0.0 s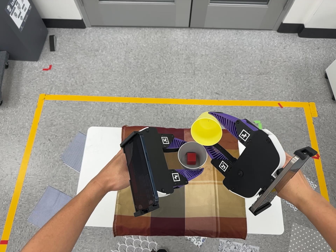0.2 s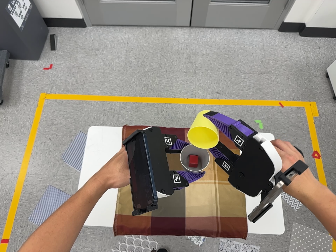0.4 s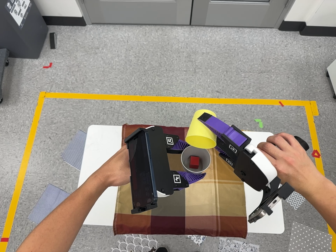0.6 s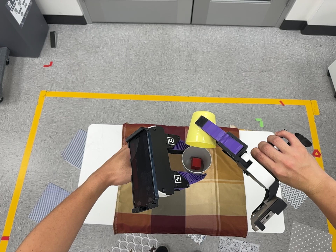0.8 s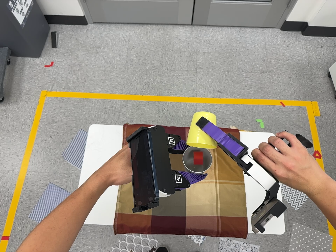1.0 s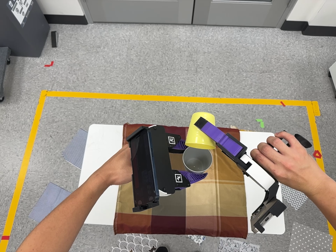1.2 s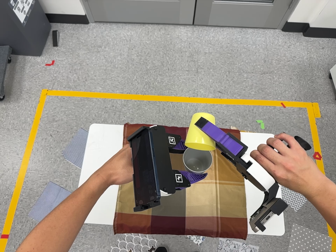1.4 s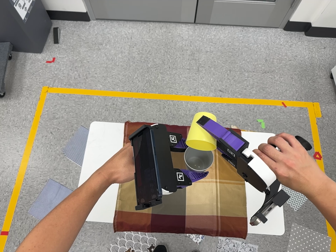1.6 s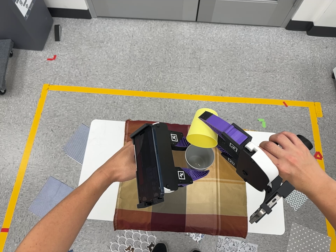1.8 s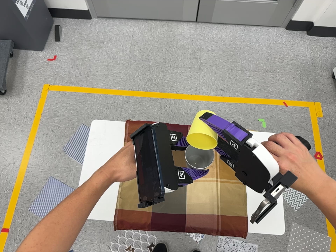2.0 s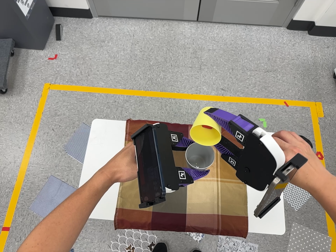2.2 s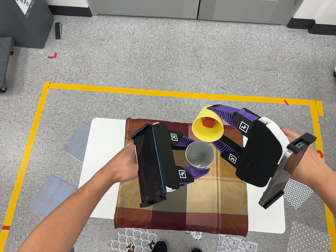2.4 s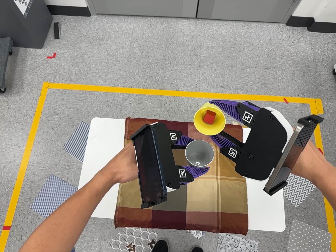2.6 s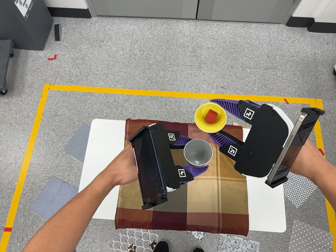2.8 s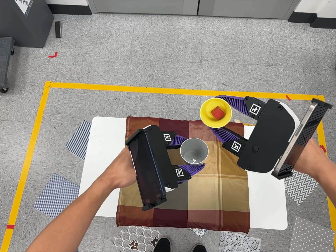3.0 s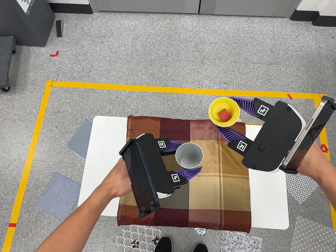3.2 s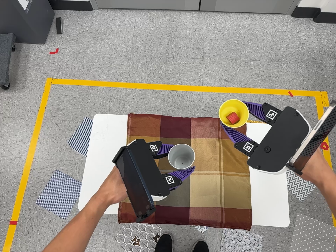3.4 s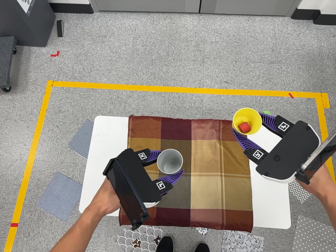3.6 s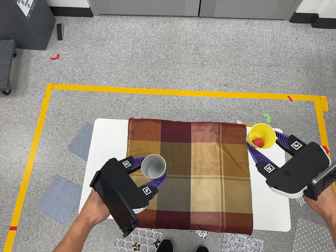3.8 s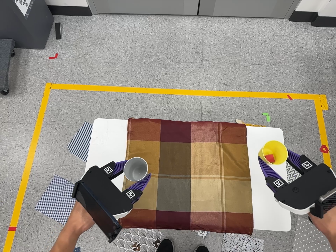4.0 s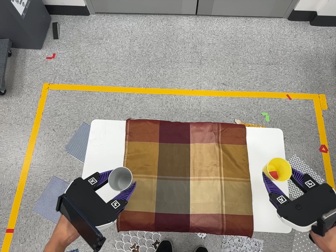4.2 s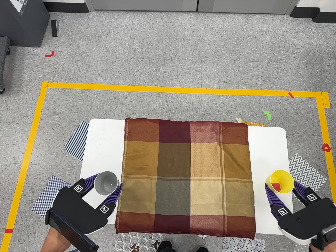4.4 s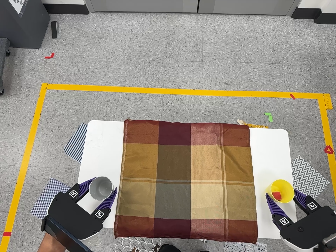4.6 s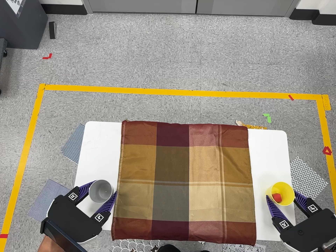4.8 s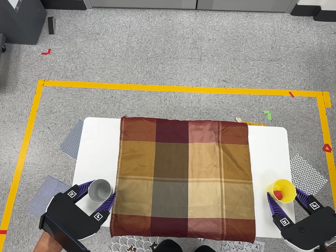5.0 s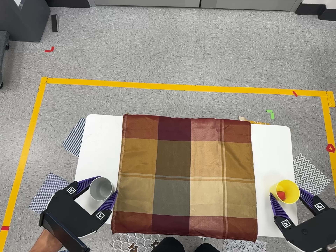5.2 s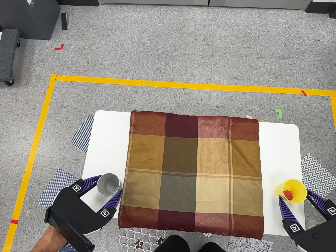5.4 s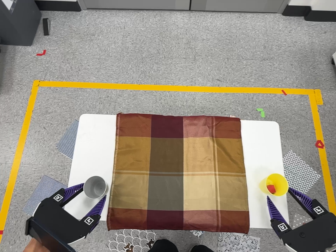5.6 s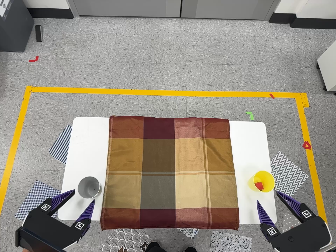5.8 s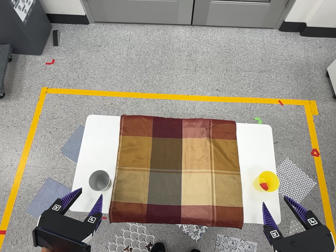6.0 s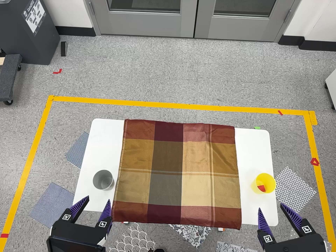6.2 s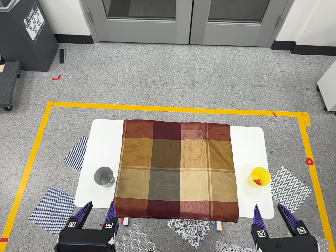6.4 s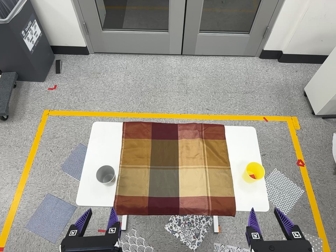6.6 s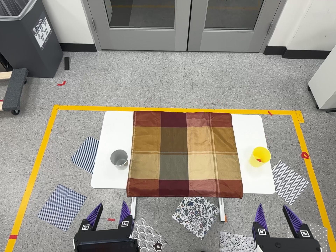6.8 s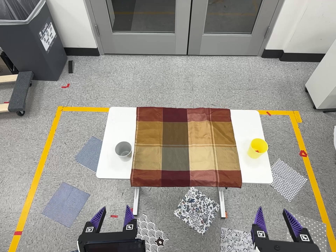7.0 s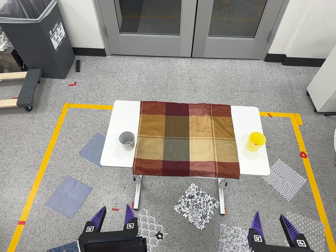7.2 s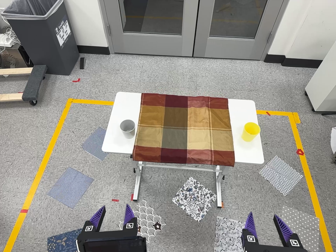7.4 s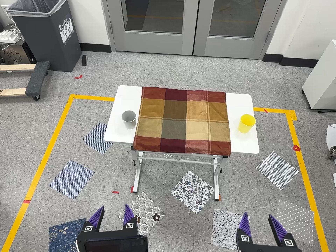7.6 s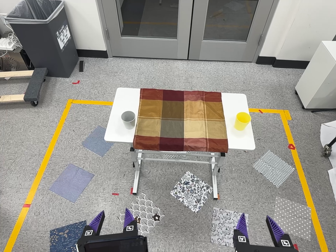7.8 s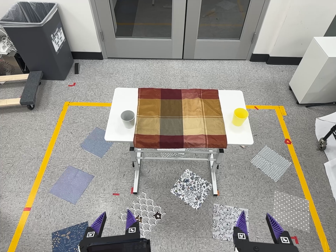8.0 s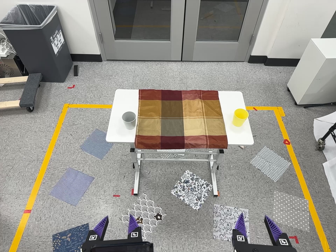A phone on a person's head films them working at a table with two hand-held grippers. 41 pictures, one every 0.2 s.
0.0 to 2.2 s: The camera shifts only a little, or ends up much as it began.
2.2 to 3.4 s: The camera shifts only a little, or ends up much as it began.
3.4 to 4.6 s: The camera travels forward, about 6 cm, so what stands in front looms larger.
4.6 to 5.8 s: The camera travels toward the bottom of its view and backward, about 10 cm, so close, fixed things drift upward.
5.8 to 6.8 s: The camera travels toward the bottom of its view and backward, about 36 cm, so close, fixed things drift upward. Its aim tips toward the top of its view by about 10 degrees.
6.8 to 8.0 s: The camera travels toward the bottom of its view and backward, about 34 cm, so close, fixed things drift upward.
The film runs backward here.
